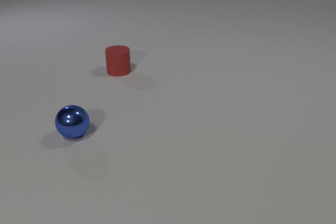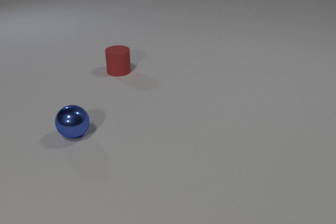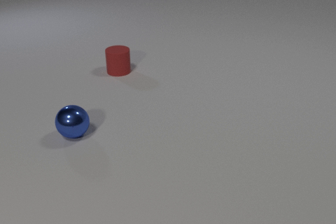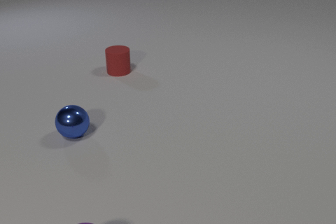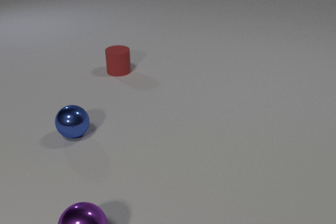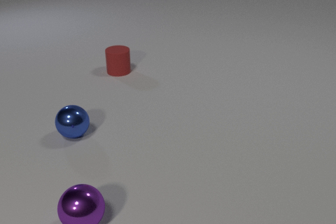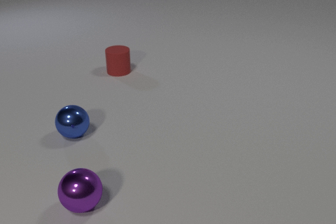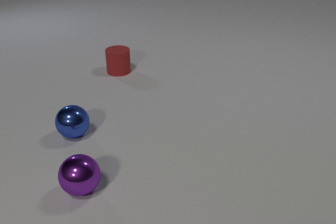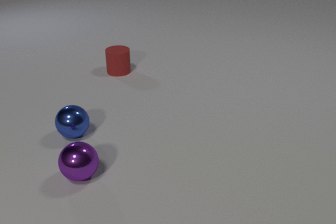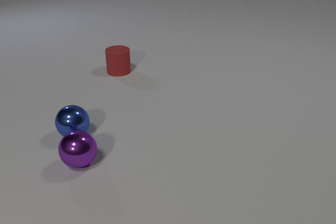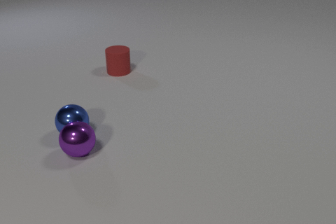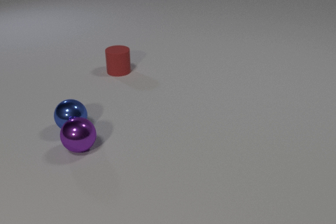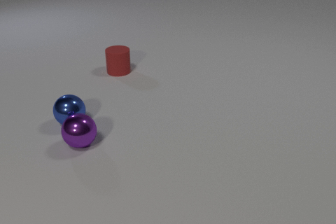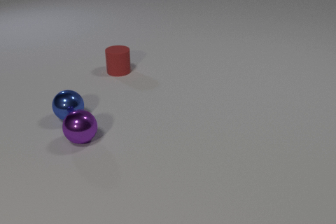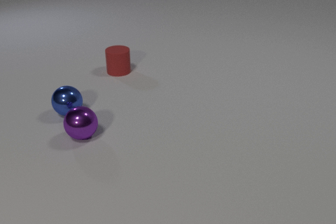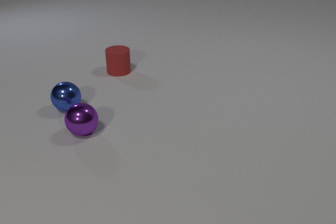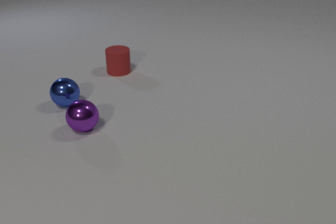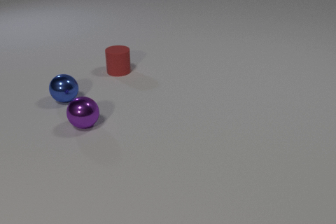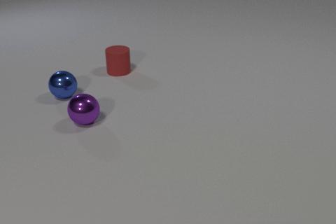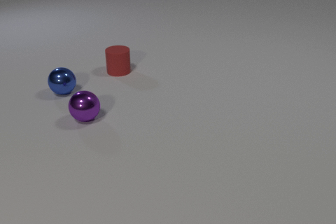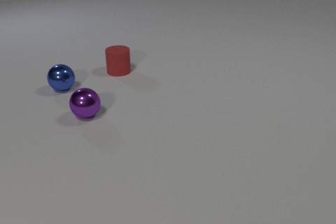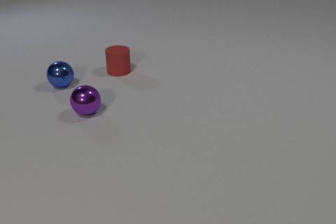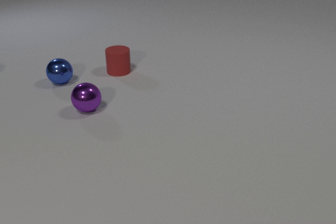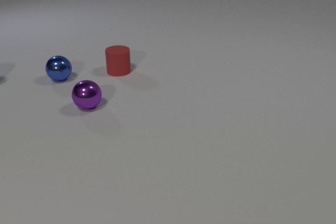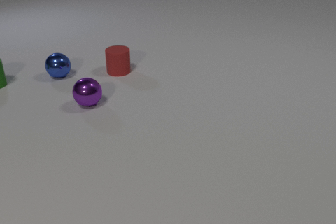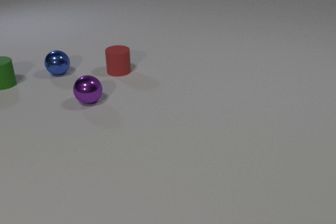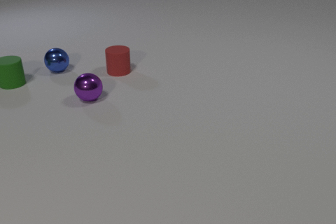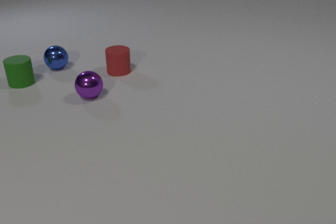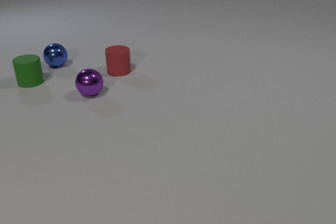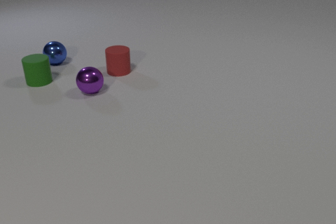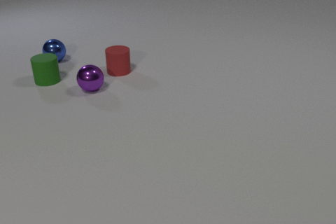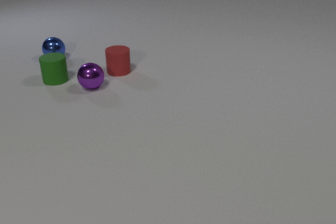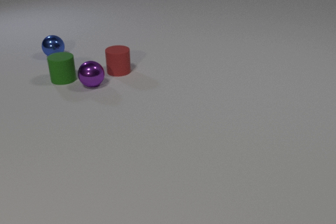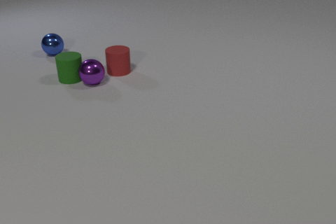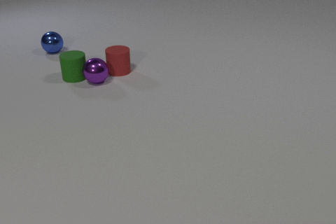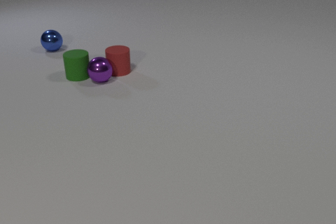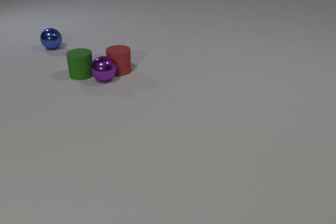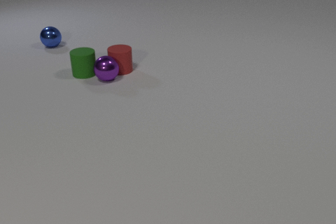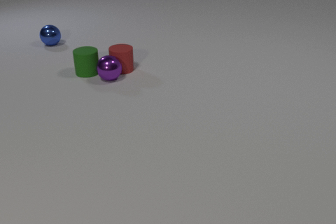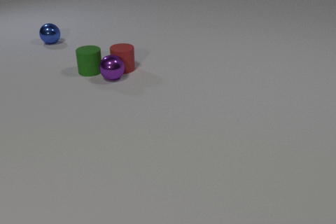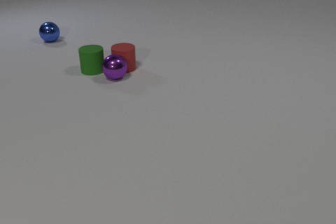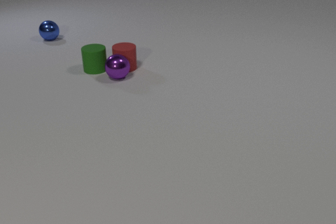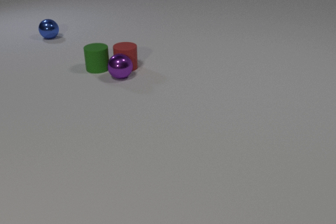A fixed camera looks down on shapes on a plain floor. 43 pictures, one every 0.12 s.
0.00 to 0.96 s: The purple metal sphere comes in at the bottom edge, rolls away from the camera.
0.96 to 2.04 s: The purple metal sphere rolls away from the camera. The blue metal sphere rolls away from the camera. The purple metal sphere and the blue metal sphere collide.
2.04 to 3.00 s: The purple metal sphere rolls away from the camera. The blue metal sphere rolls away from the camera. The green rubber cylinder comes in at the left edge, slides to the right.
3.00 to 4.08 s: The purple metal sphere rolls away from the camera. The blue metal sphere rolls away from the camera. The green rubber cylinder slides to the right. The purple metal sphere and the green rubber cylinder collide.
4.08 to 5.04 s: The purple metal sphere rolls to the right. The blue metal sphere rolls away from the camera. The green rubber cylinder slides to the right and away from the camera. The red rubber cylinder slides away from the camera and to the right. The purple metal sphere and the red rubber cylinder collide.
What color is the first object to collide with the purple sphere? blue.
Are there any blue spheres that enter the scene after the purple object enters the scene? no.
How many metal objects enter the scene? 1.
